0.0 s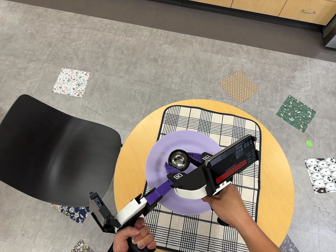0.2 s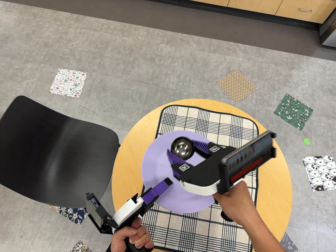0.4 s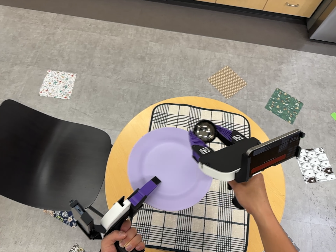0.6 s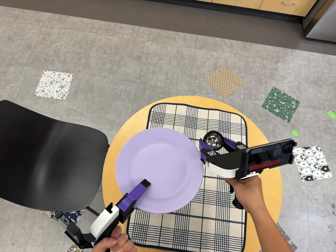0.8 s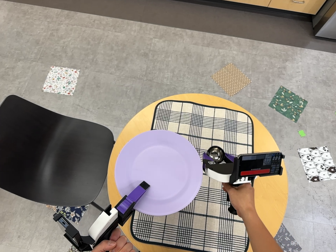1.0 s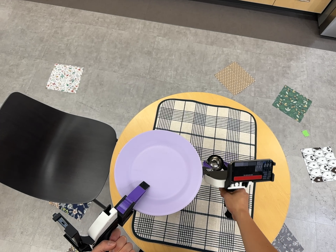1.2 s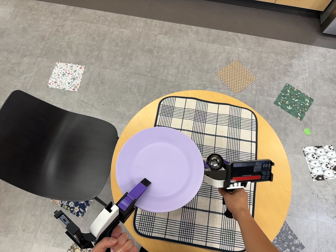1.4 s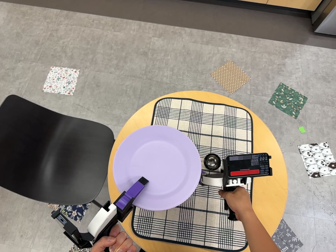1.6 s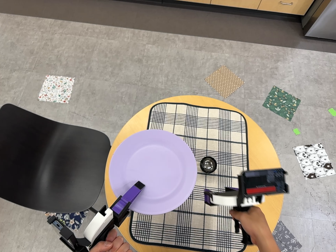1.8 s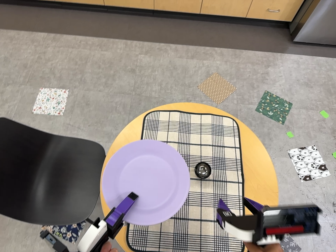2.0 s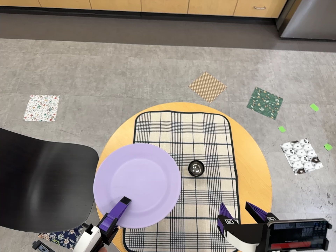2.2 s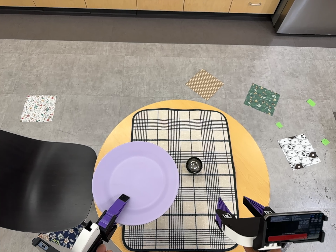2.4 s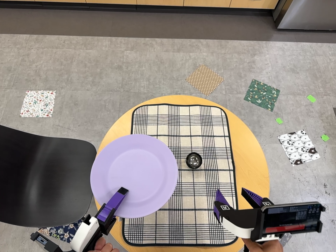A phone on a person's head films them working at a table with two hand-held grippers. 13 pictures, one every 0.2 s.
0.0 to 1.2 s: The camera shifts only a little, or ends up much as it began.
1.2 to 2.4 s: The camera rolls about its line of sight by about 10 degrees, and the scene rotates counterclockwise.
The film runs forward here.
